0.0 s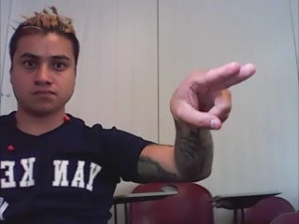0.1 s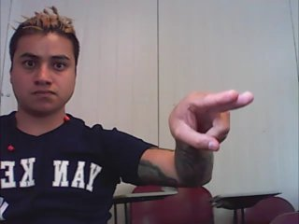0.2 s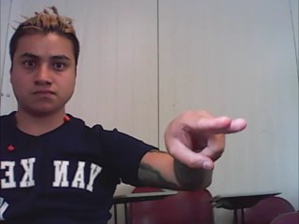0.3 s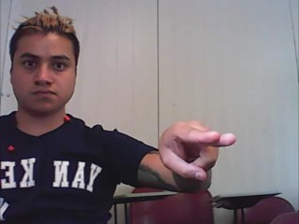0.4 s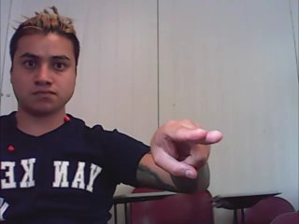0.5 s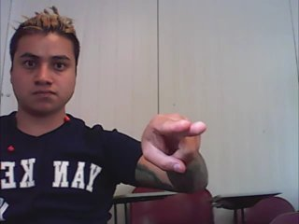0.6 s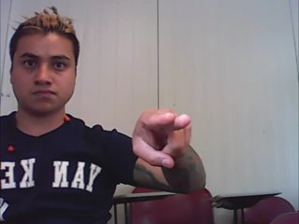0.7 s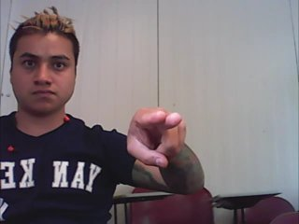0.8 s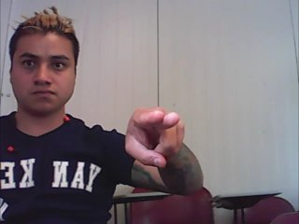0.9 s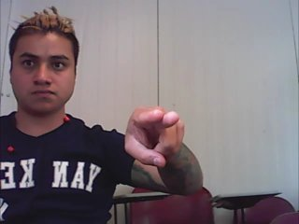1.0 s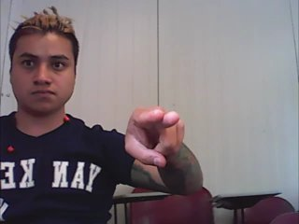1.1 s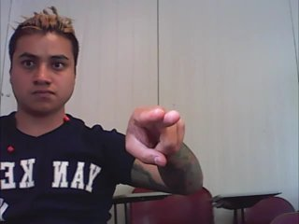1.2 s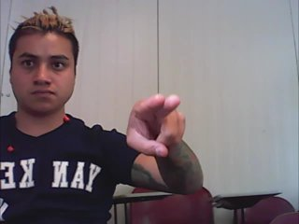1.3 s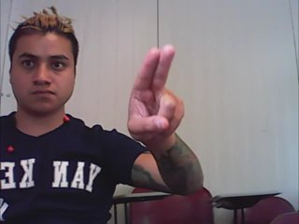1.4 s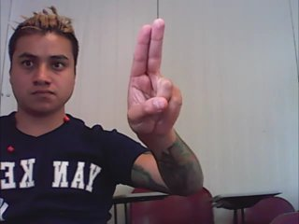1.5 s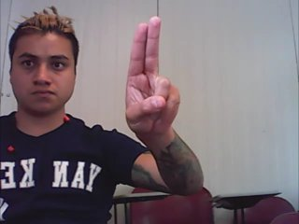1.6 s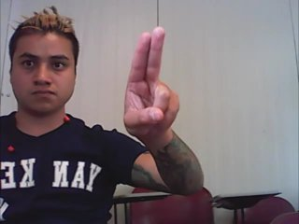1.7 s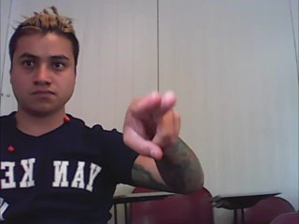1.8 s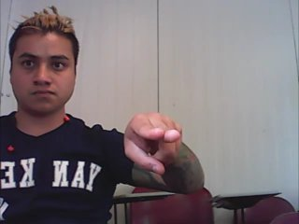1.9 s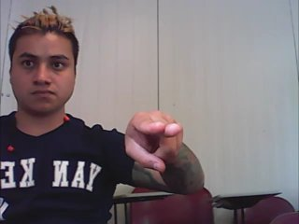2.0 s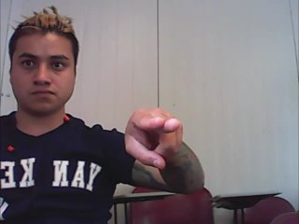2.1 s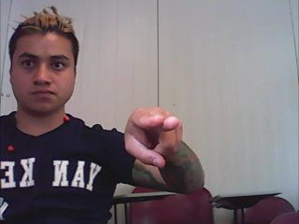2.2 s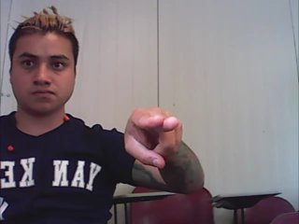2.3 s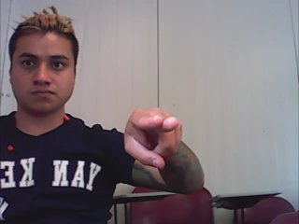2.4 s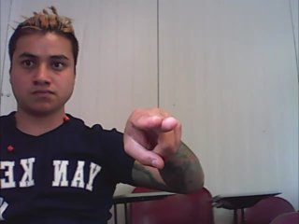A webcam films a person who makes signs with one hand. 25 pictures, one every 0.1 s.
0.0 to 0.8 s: Pointing with two fingers.
0.9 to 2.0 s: Click with two fingers.
2.1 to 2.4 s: Pointing with two fingers.
